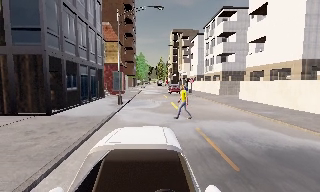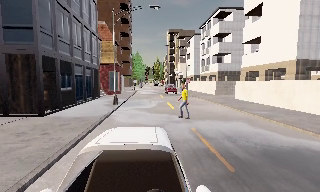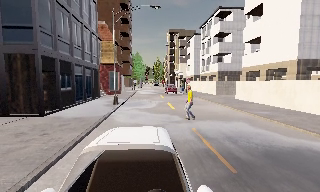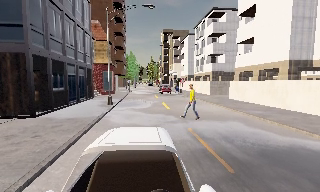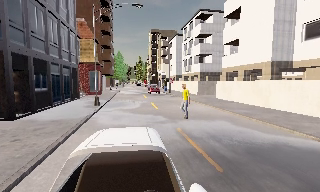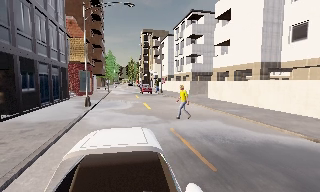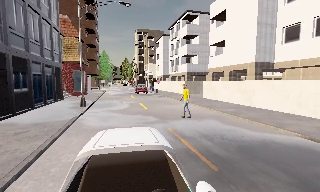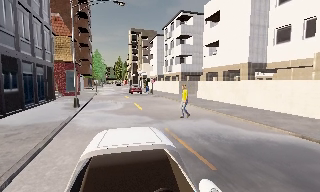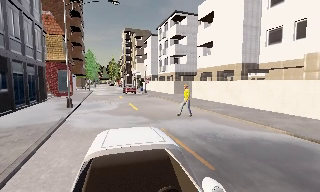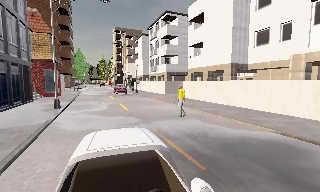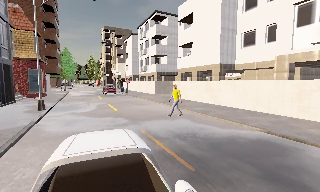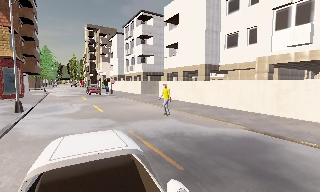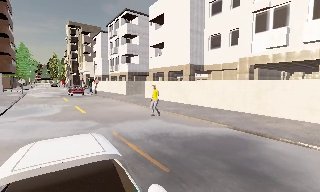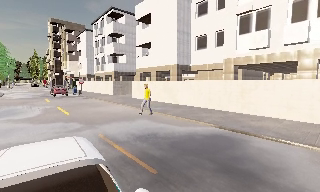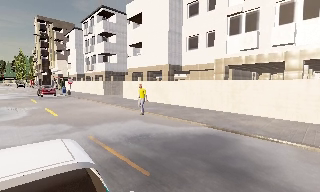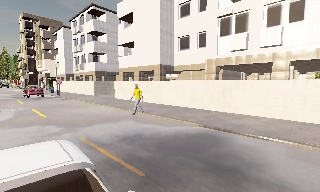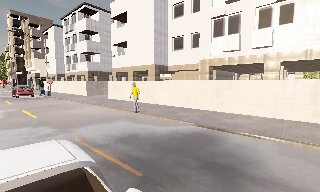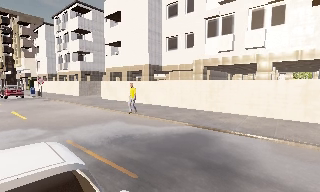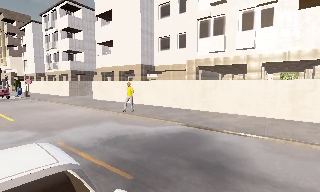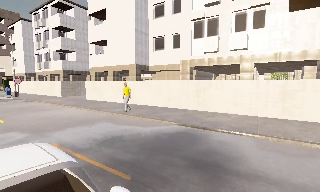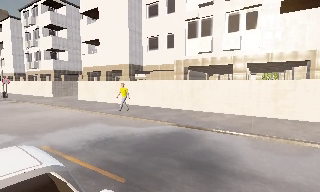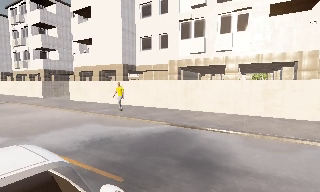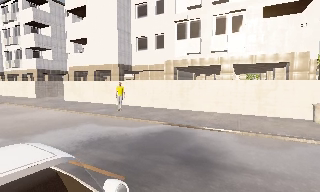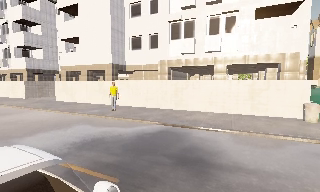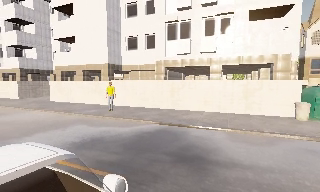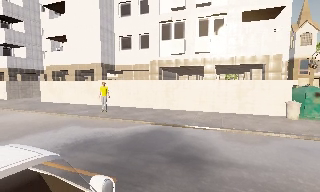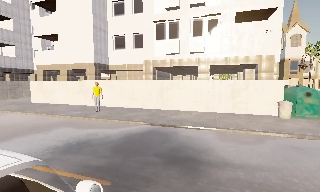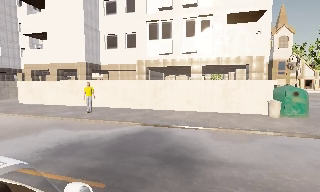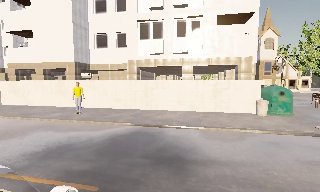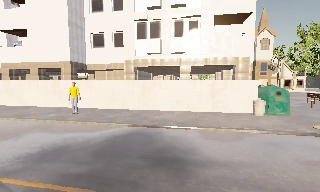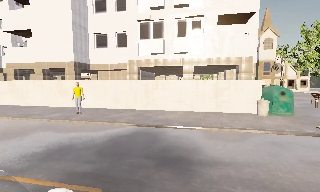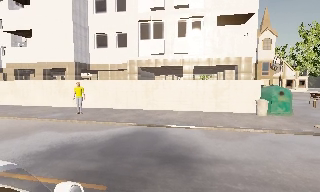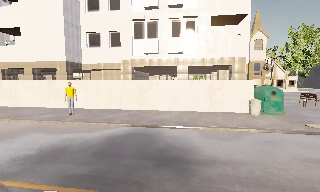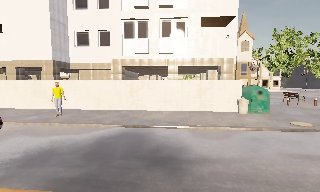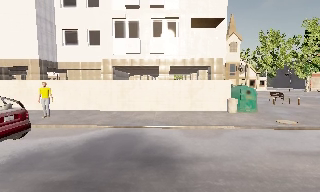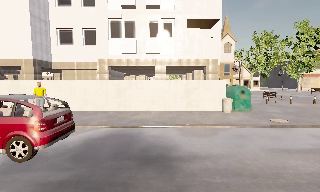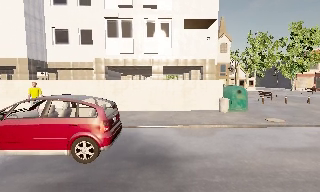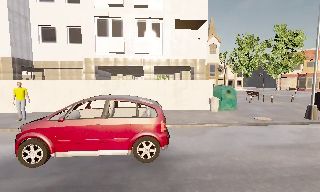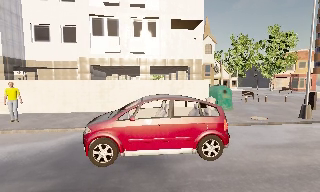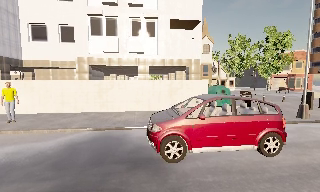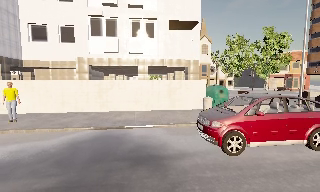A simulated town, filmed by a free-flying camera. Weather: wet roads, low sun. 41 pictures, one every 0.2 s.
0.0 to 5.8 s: The camera swings to its right by about 75 degrees, and the scene slides to the left. It travels to its left and forward, about 1.5 m.
5.8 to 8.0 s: The scene slides to the left, as the camera pans about 20 degrees to its right. It travels to its left, about 0.5 m.
The film runs backward here.
